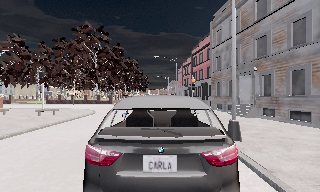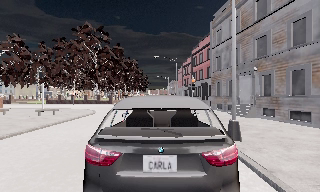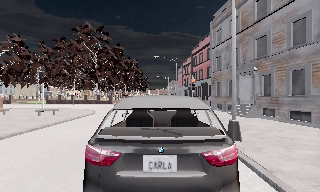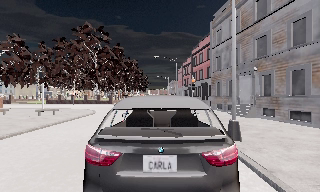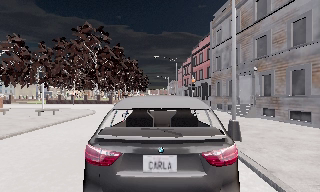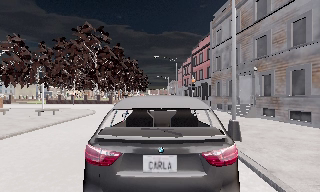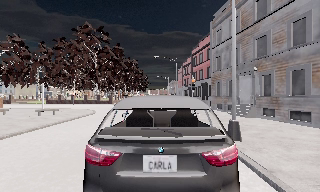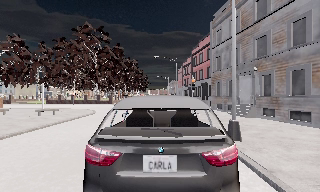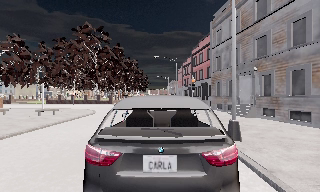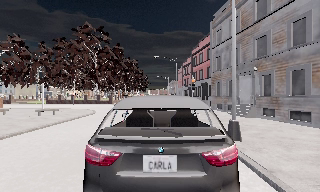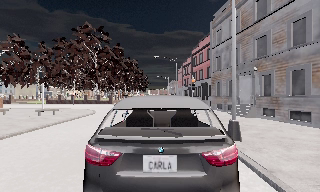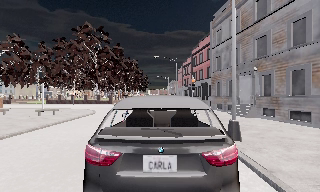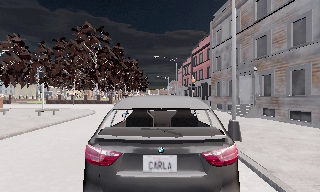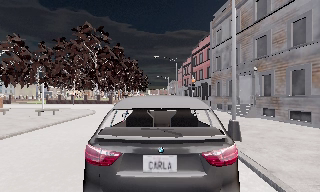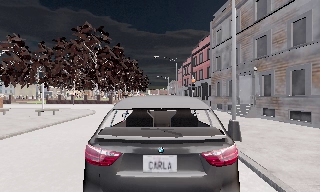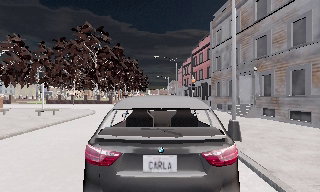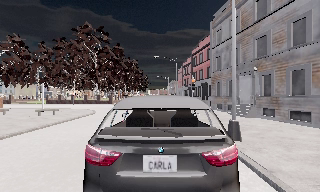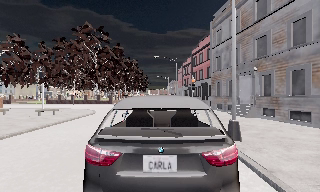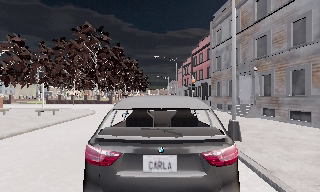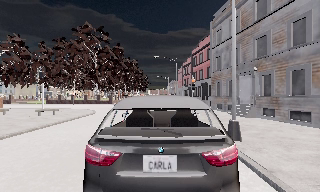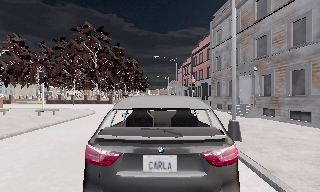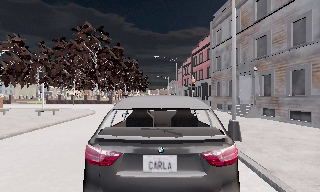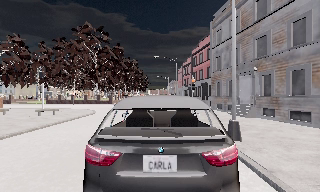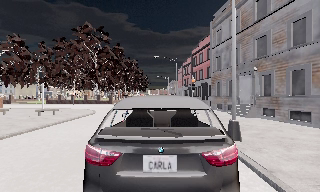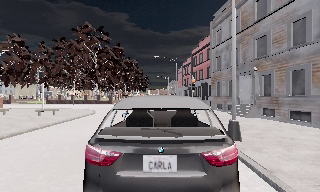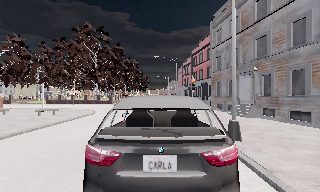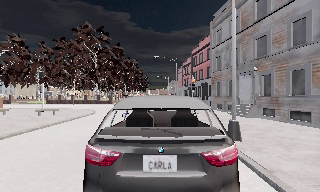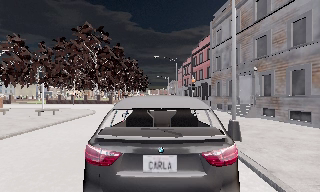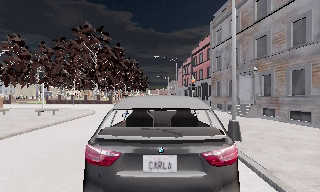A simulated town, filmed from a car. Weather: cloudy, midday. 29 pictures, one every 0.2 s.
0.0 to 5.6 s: The camera keeps its place and its aim.
The film runs backward here.
